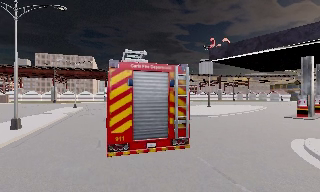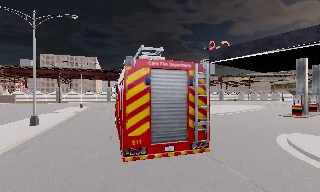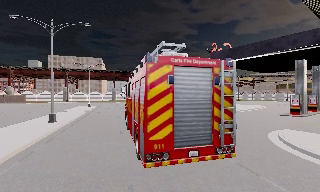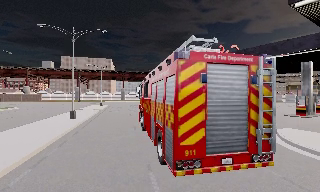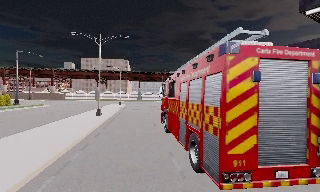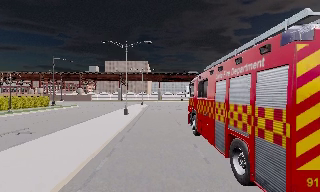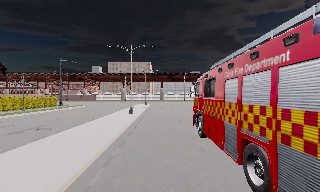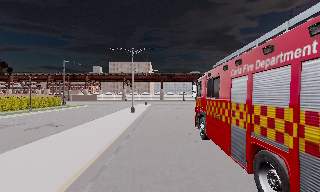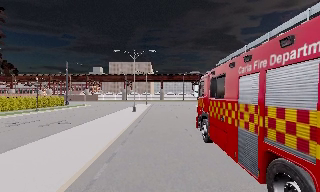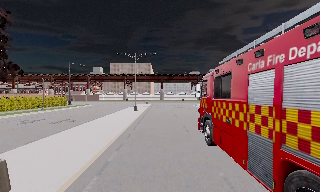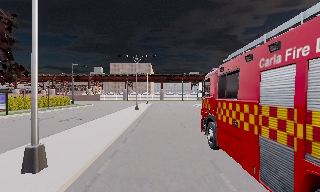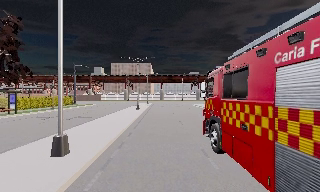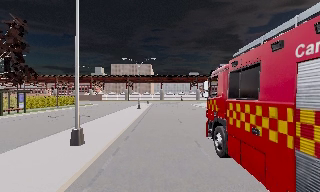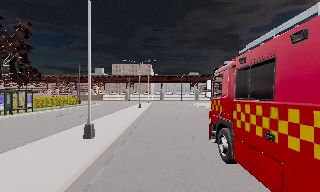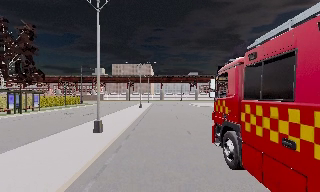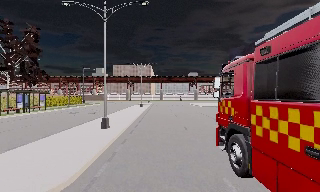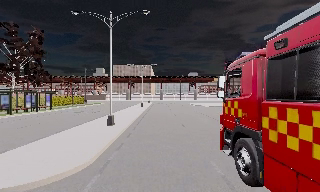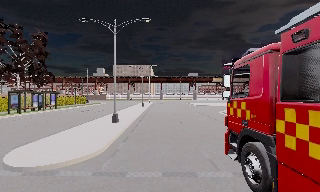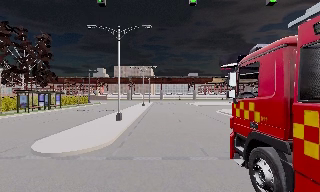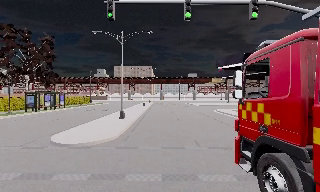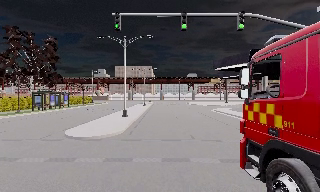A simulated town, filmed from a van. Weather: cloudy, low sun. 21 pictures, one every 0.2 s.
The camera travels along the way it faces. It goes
backward.
0.0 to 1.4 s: The camera pans to its left, which is counterclockwise from overhead, by about 20 degrees. It travels backward, about 8 m, so what stands in front gets smaller.
1.4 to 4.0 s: The camera travels backward, about 15 m, so what stands in front gets smaller.
The film runs backward here.
